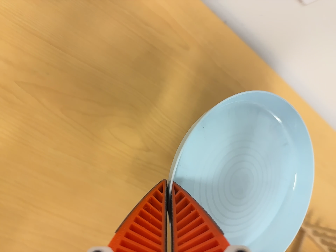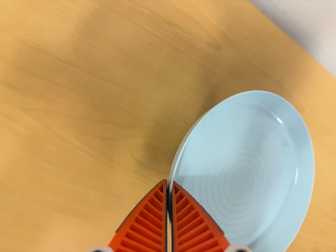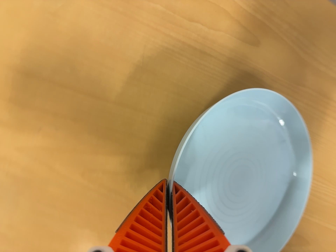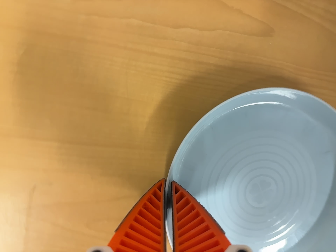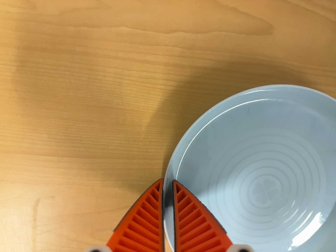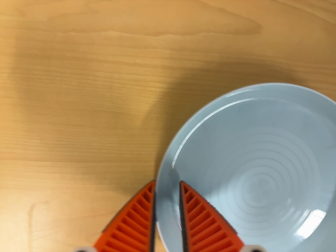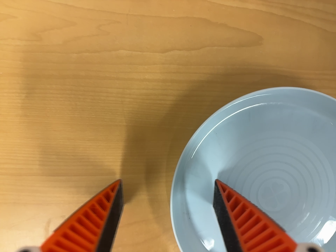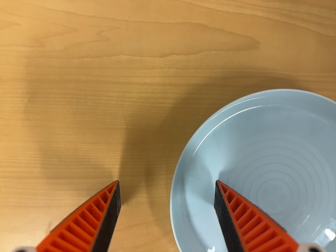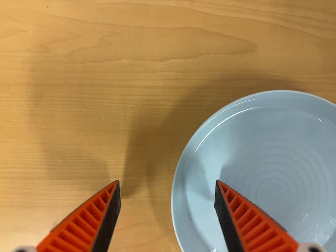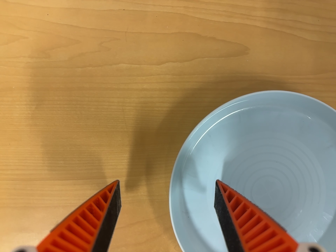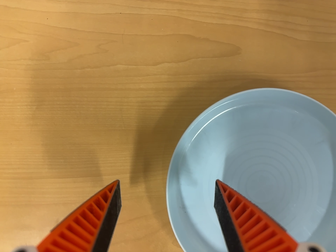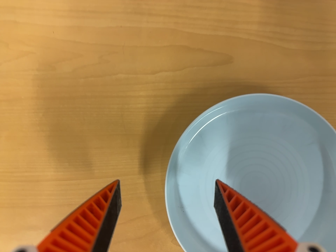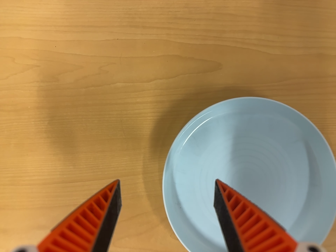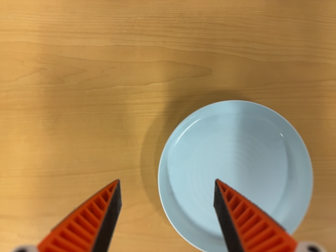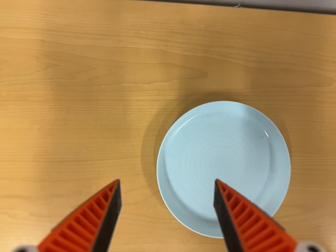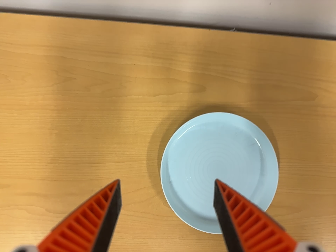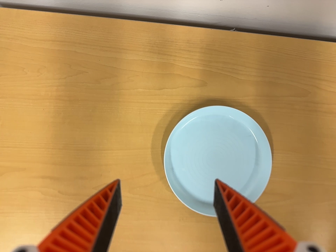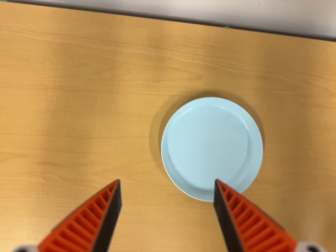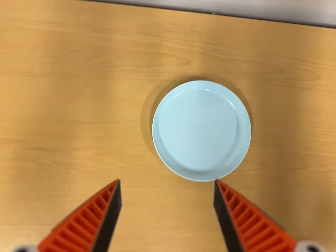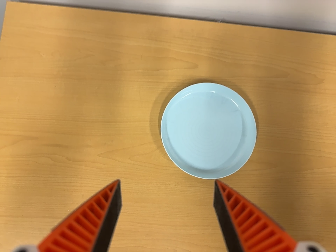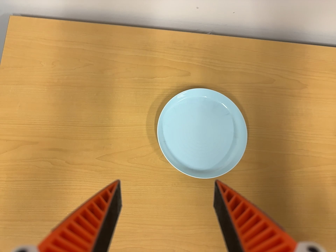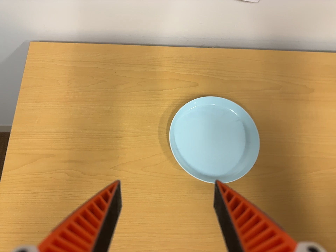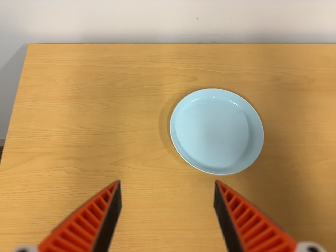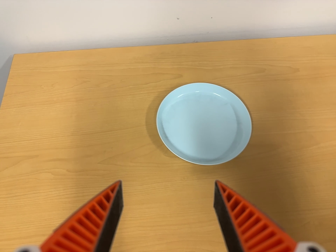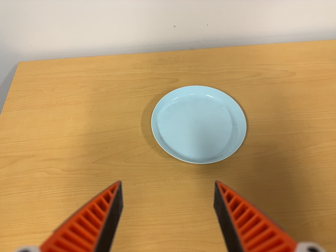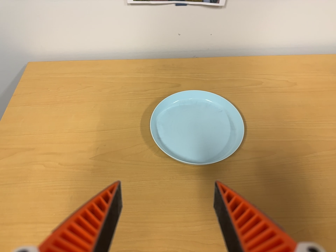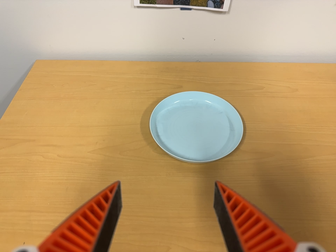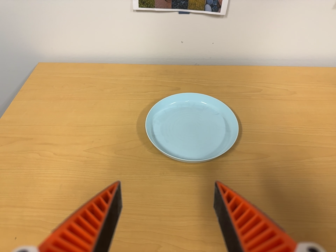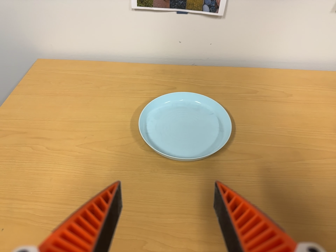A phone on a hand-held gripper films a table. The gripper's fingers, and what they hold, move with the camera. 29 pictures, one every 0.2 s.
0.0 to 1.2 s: The scene slides to the right, as the camera pans about 30 degrees to its left. It travels toward the top of its view, forward and to its right, about 24 cm. Its aim tips toward the bottom of its view by about 15 degrees. It rolls about its line of sight by about 20 degrees, and the scene rotates counterclockwise.
1.2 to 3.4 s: The camera travels backward, about 24 cm, so what stands in front gets smaller.
3.4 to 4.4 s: The camera travels toward the bottom of its view, about 20 cm. Its aim tips toward the top of its view by about 20 degrees.
4.4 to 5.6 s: The camera travels toward the bottom of its view and to its right, about 22 cm. Its aim tips toward the top of its view by about 20 degrees.
The film runs backward here.
